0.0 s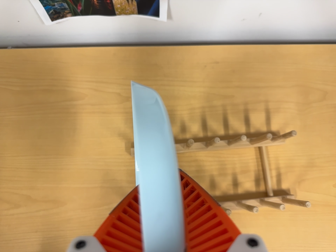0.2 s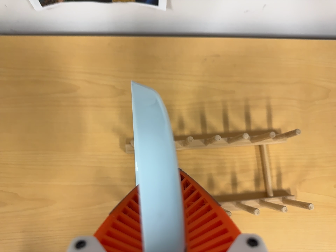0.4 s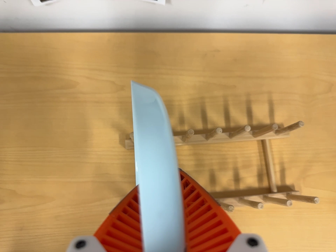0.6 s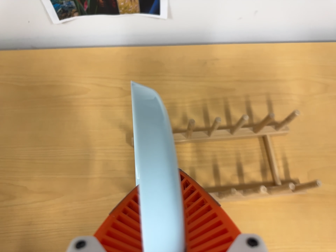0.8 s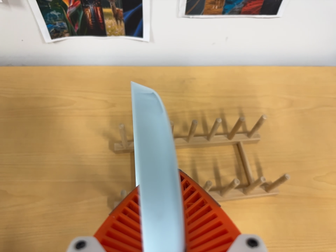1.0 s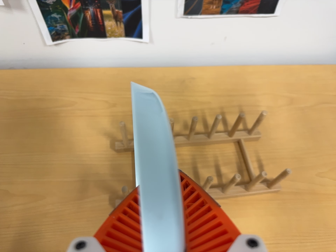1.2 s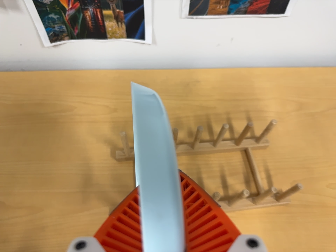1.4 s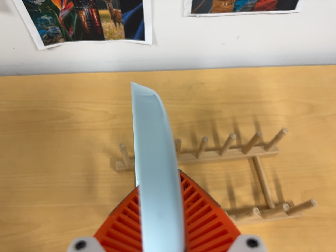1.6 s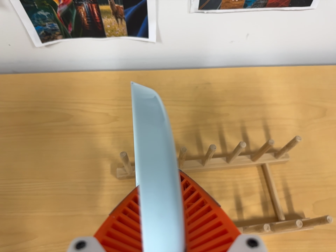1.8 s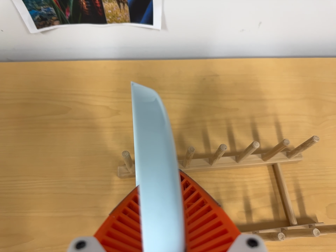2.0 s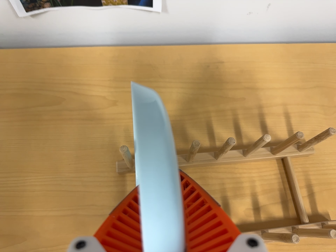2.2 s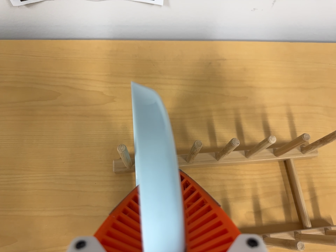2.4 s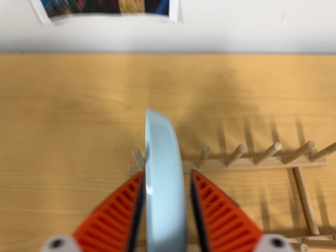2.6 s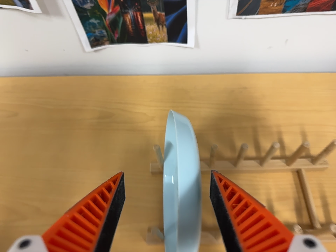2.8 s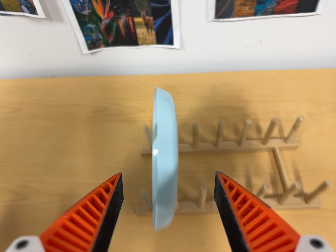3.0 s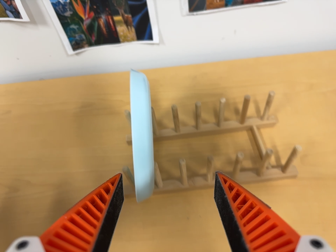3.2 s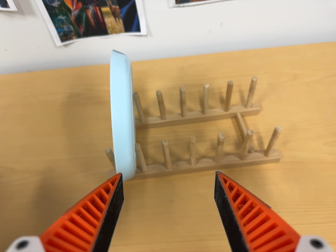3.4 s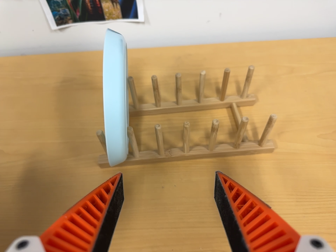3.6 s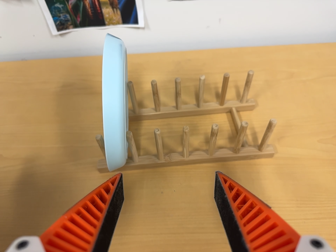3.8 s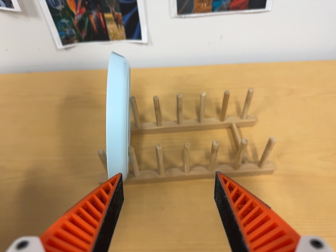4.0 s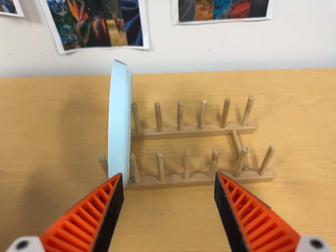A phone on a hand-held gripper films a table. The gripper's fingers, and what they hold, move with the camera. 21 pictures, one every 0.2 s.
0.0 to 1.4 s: The camera travels toward the bottom of its view, about 10 cm. Its aim tips toward the top of its view by about 15 degrees.
1.4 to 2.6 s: The camera shifts only a little, or ends up much as it began.
2.6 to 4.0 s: The camera travels toward the bottom of its view, backward and to its right, about 16 cm. Its aim tips toward the top of its view by about 10 degrees.
The film runs forward here.
